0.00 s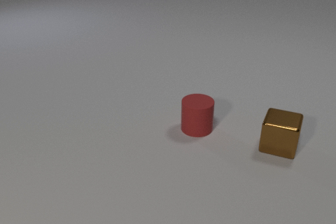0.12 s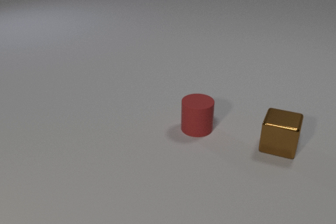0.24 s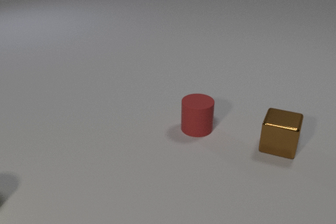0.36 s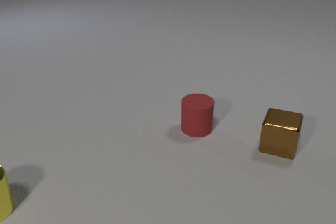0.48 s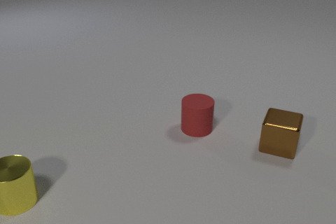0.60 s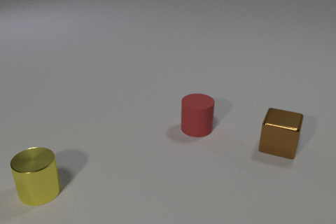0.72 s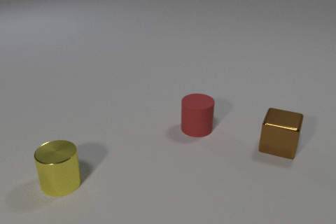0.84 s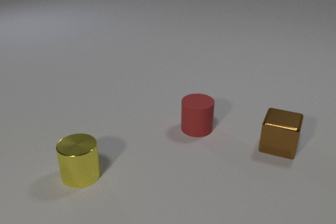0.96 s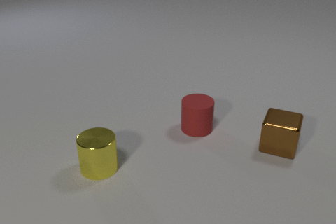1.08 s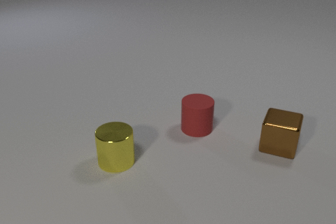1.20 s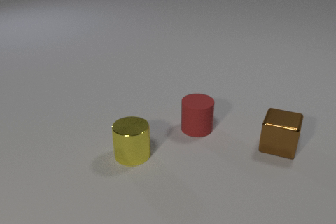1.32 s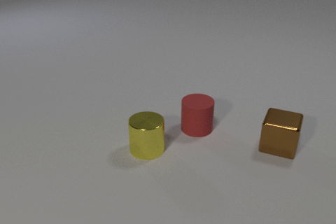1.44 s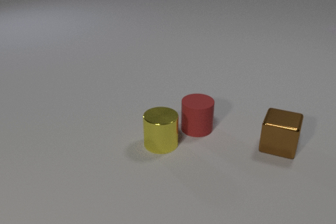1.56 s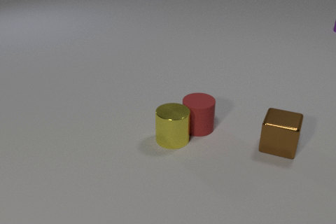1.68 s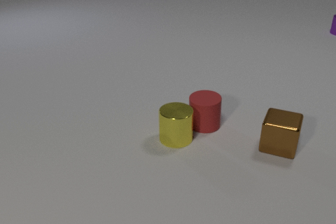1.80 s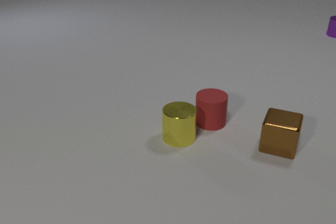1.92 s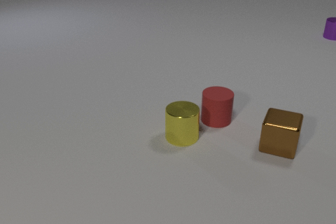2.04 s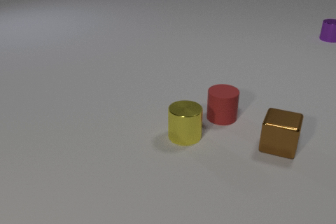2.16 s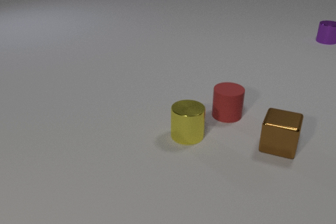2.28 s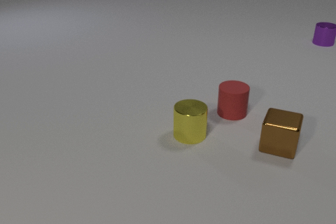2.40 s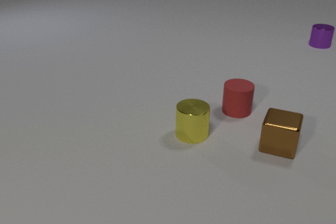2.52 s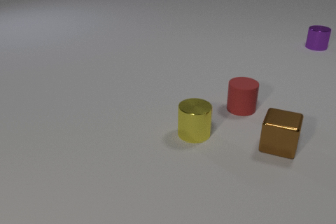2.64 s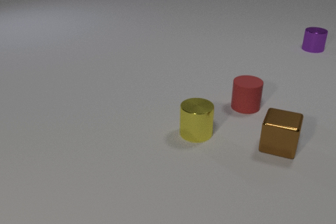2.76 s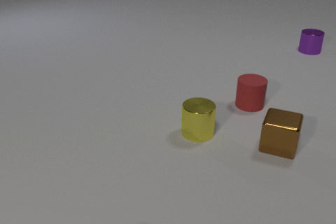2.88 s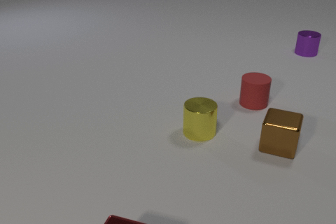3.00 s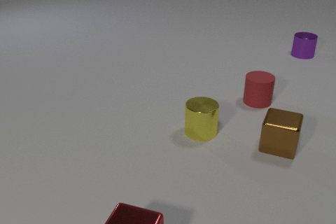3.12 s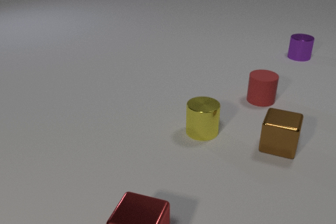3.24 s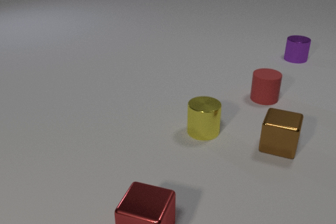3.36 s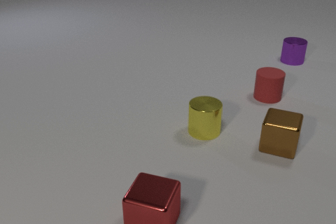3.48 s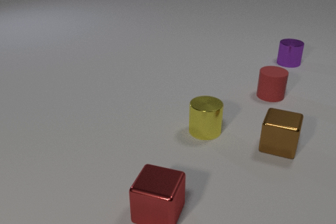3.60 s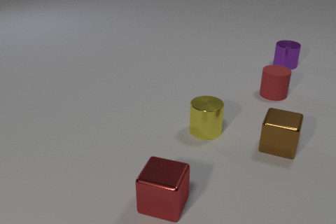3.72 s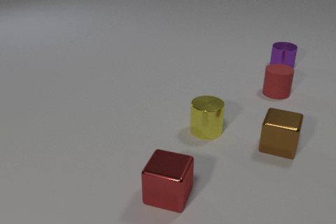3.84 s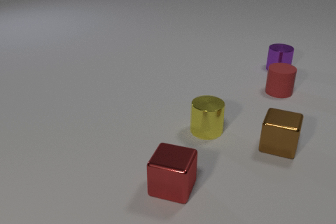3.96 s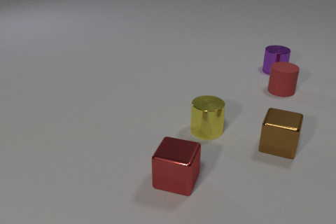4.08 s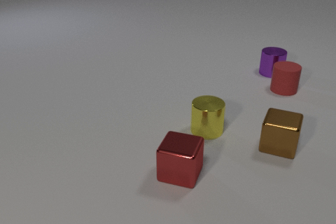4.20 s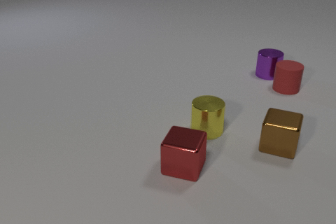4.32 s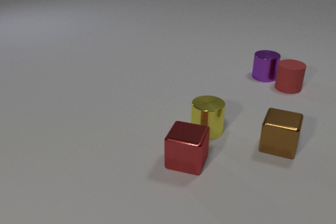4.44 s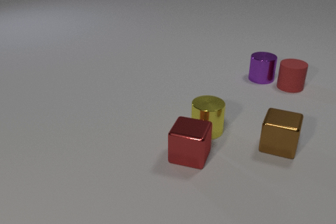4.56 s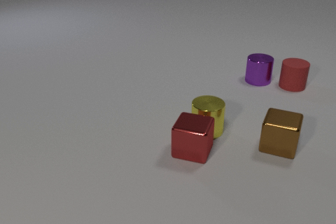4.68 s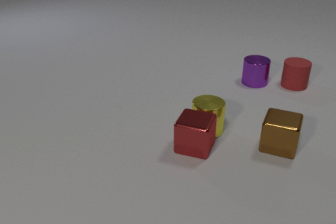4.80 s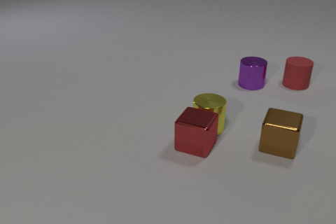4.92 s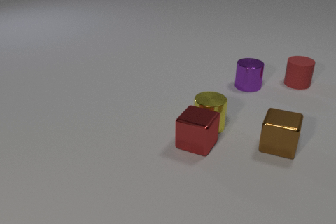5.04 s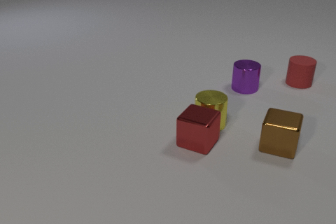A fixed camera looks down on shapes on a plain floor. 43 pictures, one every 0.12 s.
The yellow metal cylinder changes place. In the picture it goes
to the right.
The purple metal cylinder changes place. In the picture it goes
toward the camera.
0.00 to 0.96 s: The yellow metal cylinder comes in at the left edge, slides to the right.
0.96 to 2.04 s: The yellow metal cylinder slides to the right and away from the camera. The red rubber cylinder slides to the right and away from the camera. The purple metal cylinder comes in at the right edge, slides toward the camera. The yellow metal cylinder and the red rubber cylinder collide.
2.04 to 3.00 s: The yellow metal cylinder slides to the right and away from the camera. The red rubber cylinder slides away from the camera and to the right. The red metal cube comes in at the bottom edge, slides away from the camera and to the right. The purple metal cylinder slides toward the camera and to the left.
3.00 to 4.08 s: The red rubber cylinder slides away from the camera and to the right. The red metal cube slides away from the camera. The purple metal cylinder slides toward the camera and to the left.
4.08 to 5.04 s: The yellow metal cylinder slides away from the camera. The red rubber cylinder slides away from the camera and to the right. The red metal cube slides away from the camera. The purple metal cylinder slides toward the camera and to the left. The yellow metal cylinder and the red metal cube collide.
What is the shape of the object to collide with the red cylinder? cylinder.
What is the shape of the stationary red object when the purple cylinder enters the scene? cylinder.
Are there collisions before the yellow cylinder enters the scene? no.
